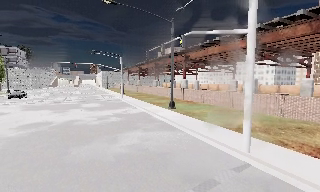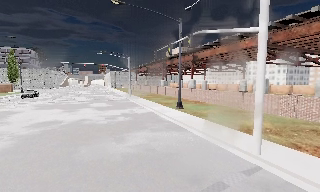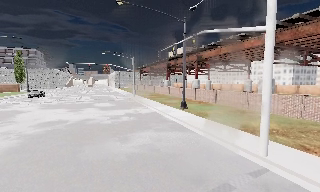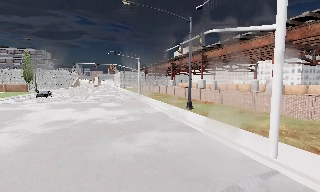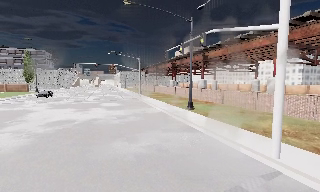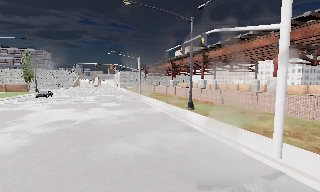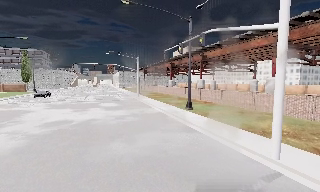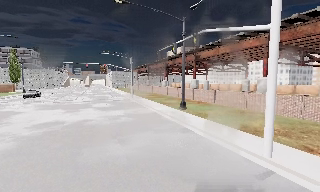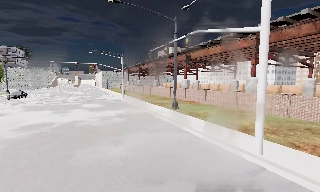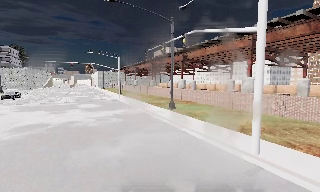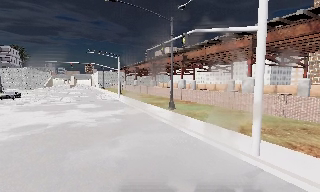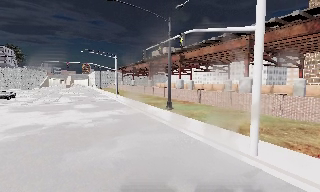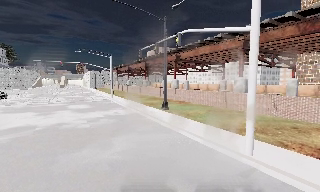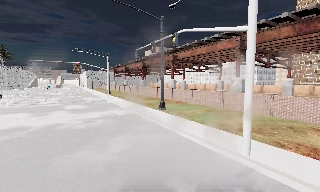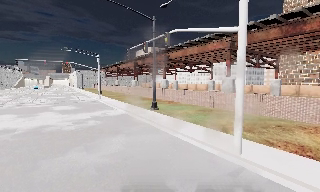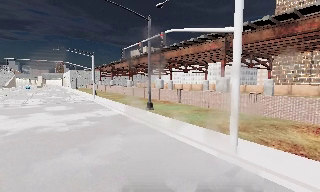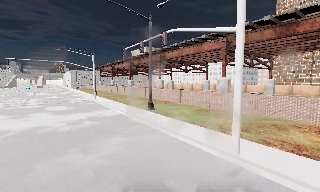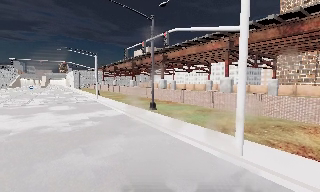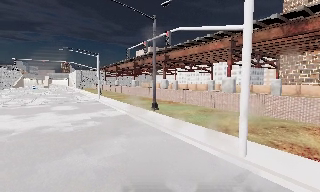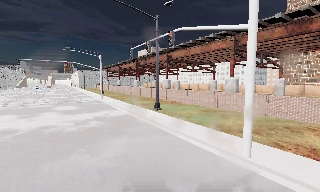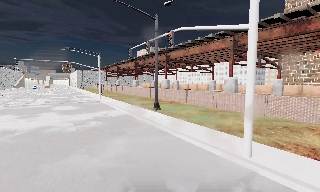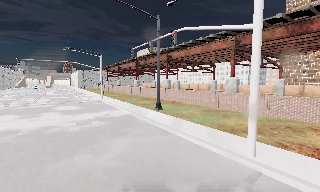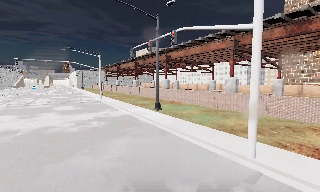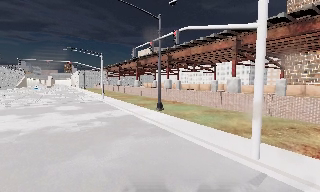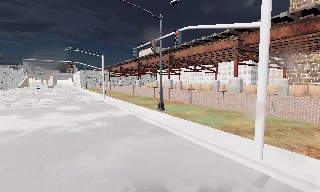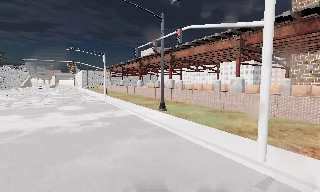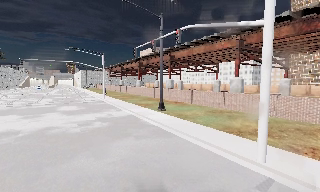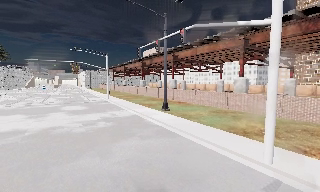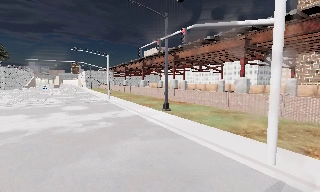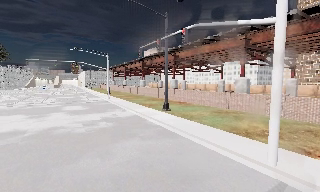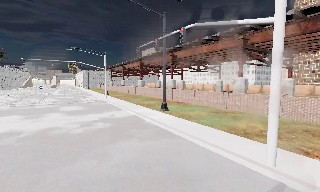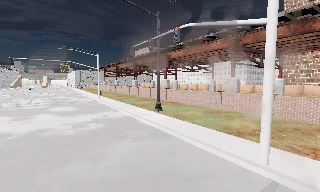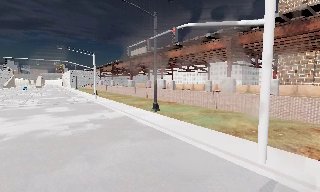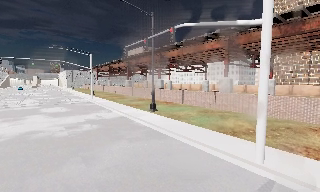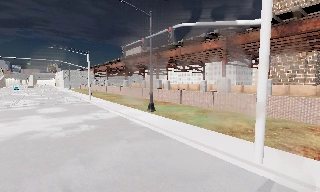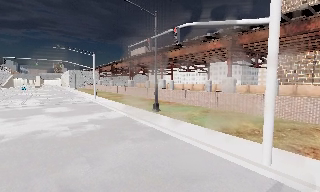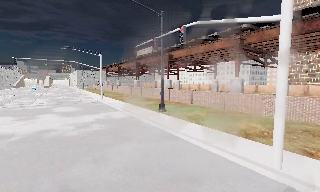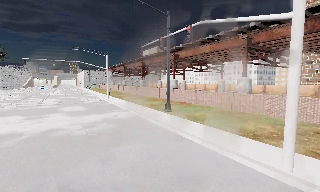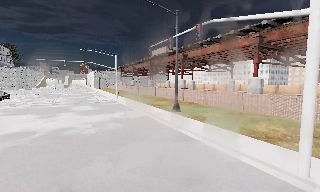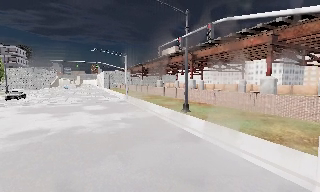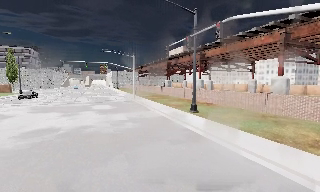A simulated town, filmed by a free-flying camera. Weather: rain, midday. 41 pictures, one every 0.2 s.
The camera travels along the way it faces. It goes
forward.
0.0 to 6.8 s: The camera pans to its right, which is clockwise from overhead, by about 10 degrees. It travels forward and to its left, about 2 m, so what stands in front looms larger.
6.8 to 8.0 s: The camera pans to its left, which is counterclockwise from overhead, by about 15 degrees.
The film runs forward here.
